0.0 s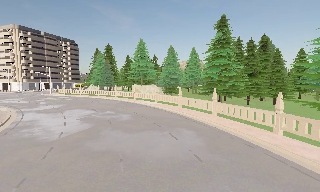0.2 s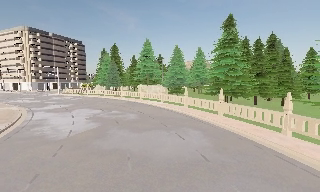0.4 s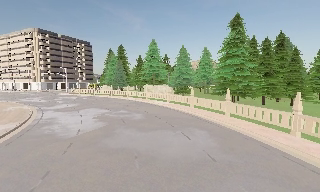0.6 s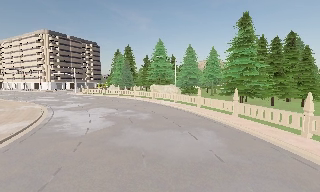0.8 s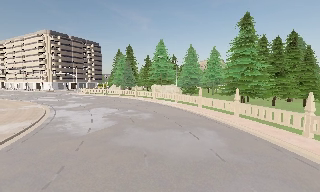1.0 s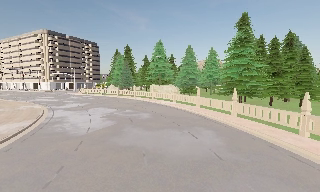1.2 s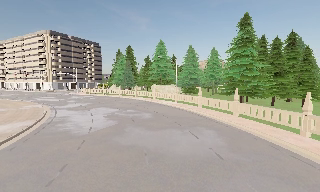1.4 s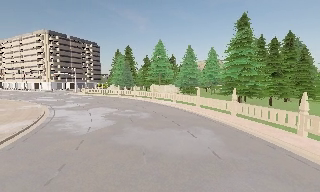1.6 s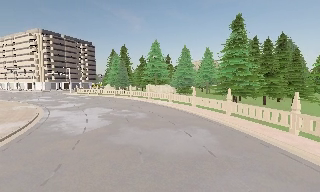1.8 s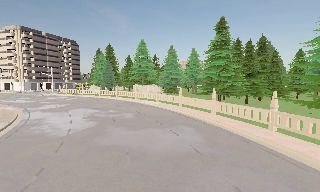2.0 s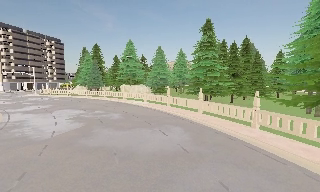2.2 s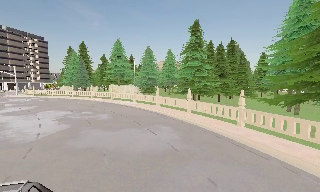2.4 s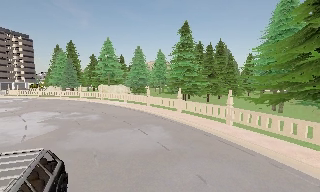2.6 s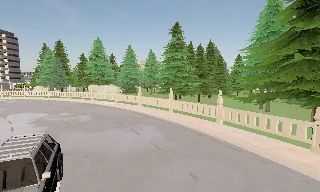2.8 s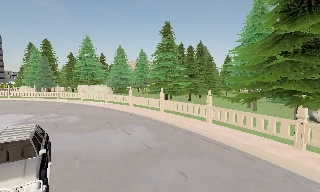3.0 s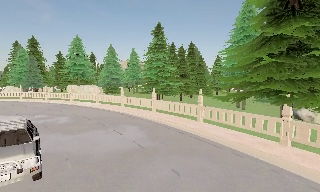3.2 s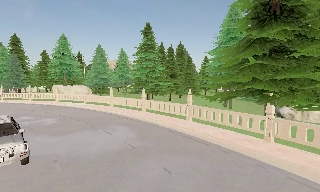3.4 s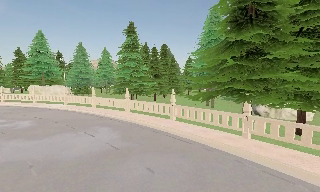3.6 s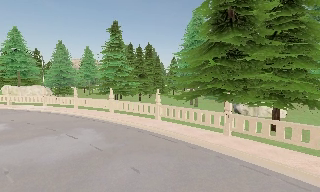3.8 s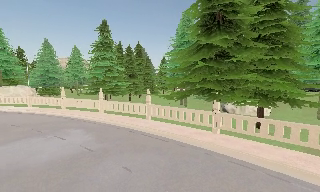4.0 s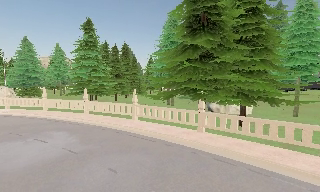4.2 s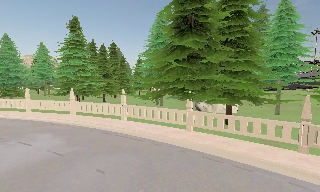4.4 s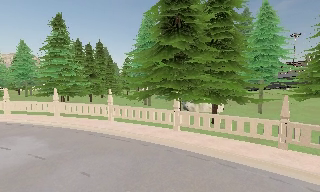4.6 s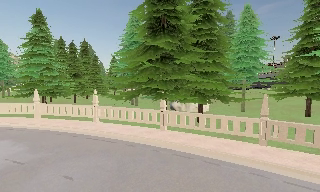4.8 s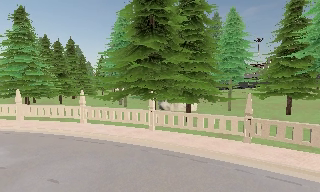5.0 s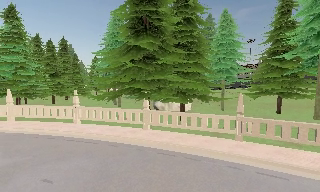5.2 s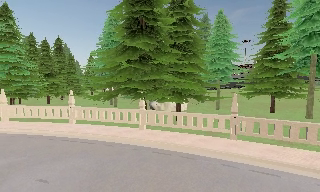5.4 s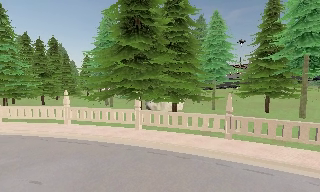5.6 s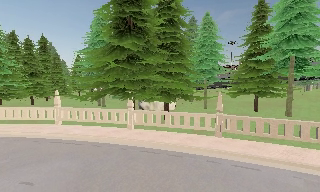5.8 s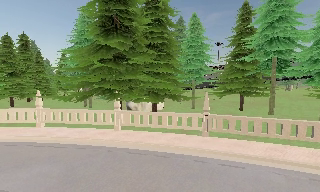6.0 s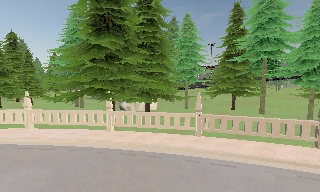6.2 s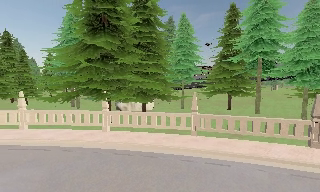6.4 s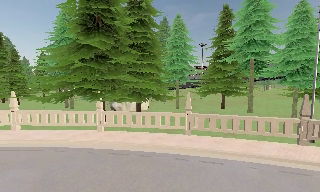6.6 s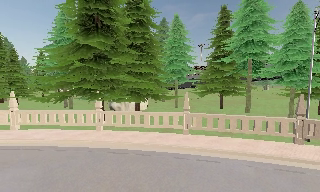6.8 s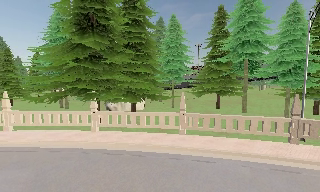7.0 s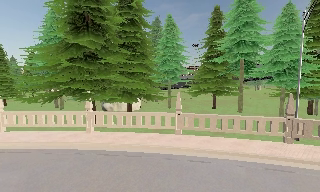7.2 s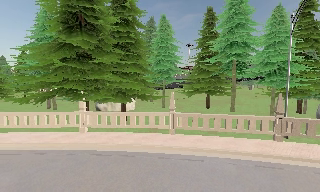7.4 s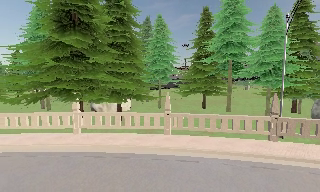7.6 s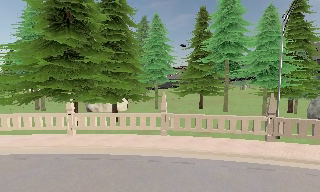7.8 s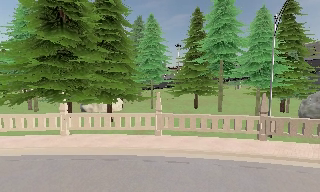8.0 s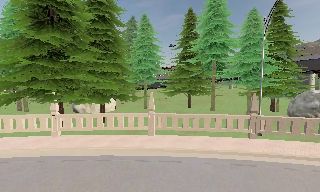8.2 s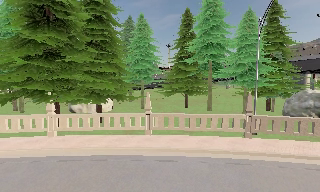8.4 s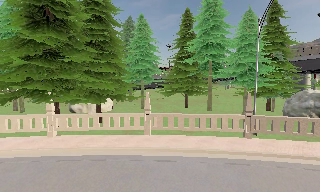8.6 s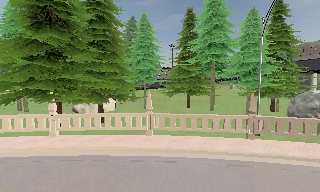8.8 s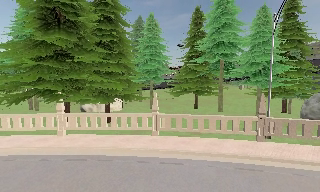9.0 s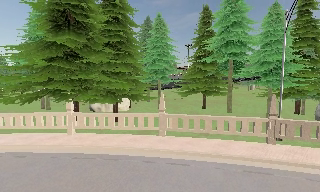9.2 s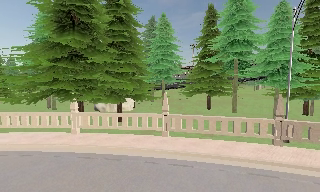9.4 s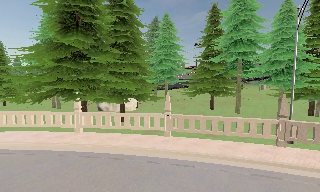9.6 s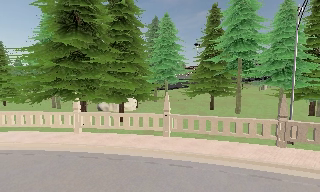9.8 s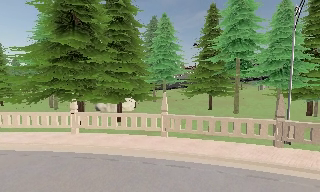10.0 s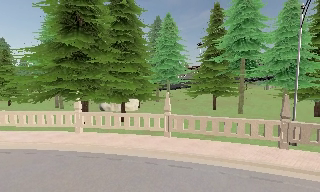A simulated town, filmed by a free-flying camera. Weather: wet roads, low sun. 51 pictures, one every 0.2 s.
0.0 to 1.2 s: The camera shifts only a little, or ends up much as it began.
1.2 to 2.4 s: The camera pans to its right, which is clockwise from overhead, by about 20 degrees.
2.4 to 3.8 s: The scene slides to the left, as the camera pans about 30 degrees to its right. It travels backward, about 0.5 m, so what stands in front gets smaller.
3.8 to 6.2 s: The camera pans to its right, which is clockwise from overhead, by about 35 degrees. It travels to its right, about 1 m, so close, fixed things drift to the left.
6.2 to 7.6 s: The camera travels to its right, about 0.5 m, so close, fixed things drift to the left.
7.6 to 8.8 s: The camera shifts only a little, or ends up much as it began.
8.8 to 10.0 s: The camera travels to its right, about 0.5 m.
The film runs backward here.
